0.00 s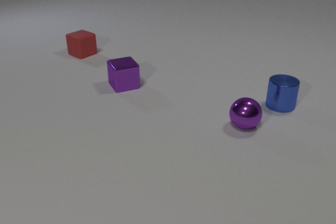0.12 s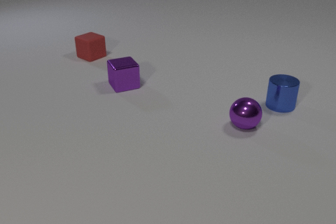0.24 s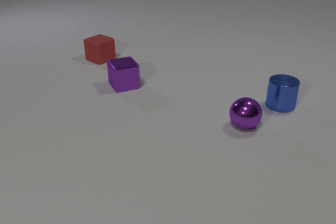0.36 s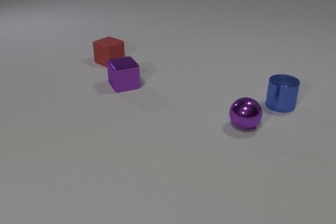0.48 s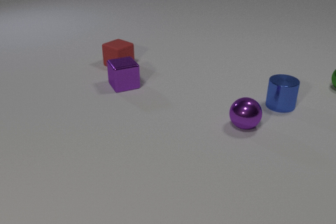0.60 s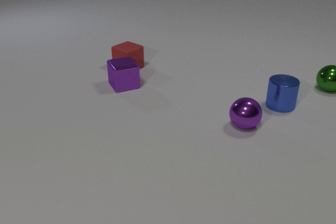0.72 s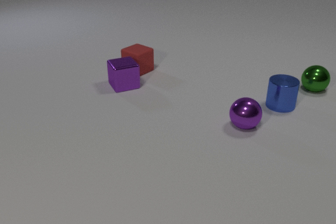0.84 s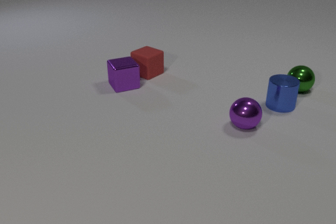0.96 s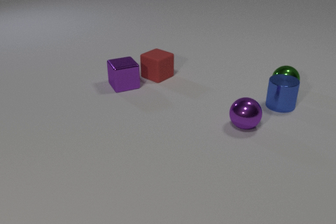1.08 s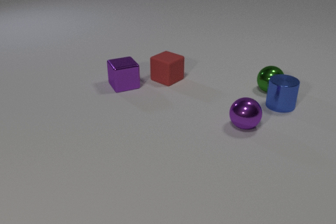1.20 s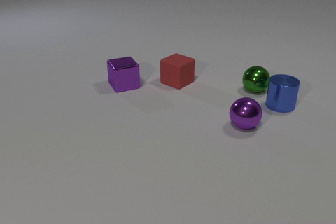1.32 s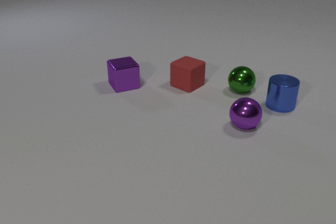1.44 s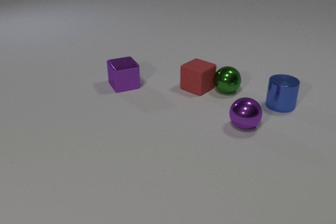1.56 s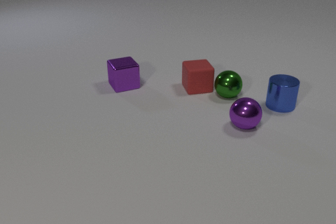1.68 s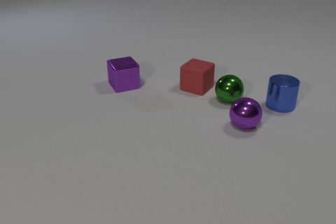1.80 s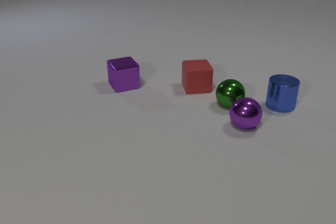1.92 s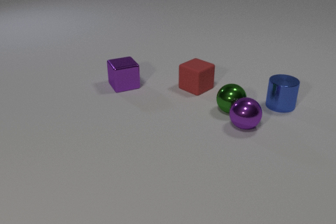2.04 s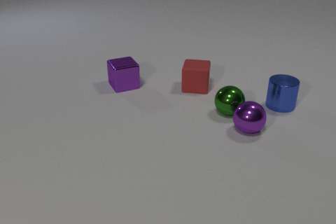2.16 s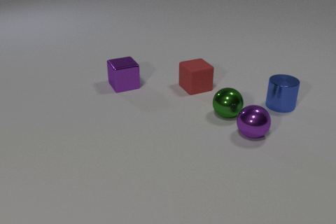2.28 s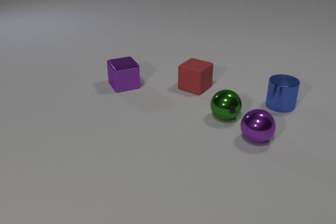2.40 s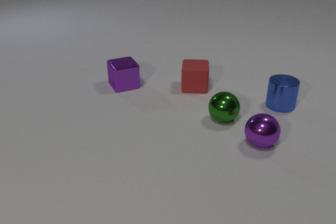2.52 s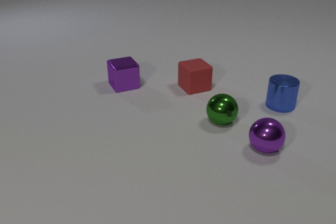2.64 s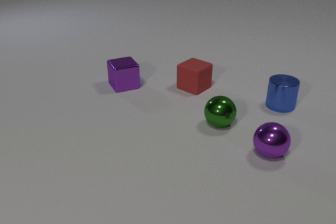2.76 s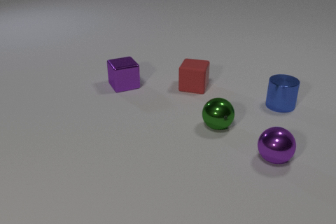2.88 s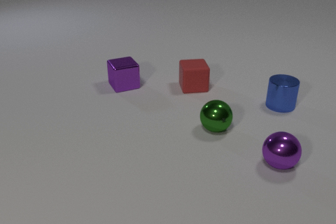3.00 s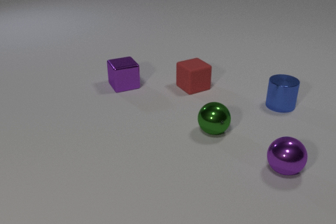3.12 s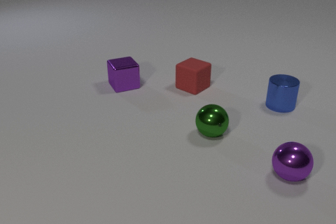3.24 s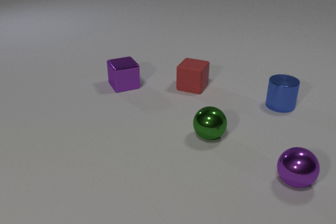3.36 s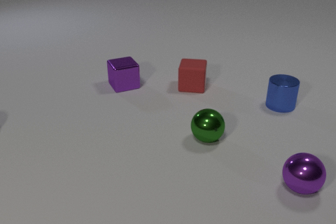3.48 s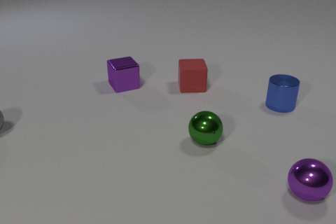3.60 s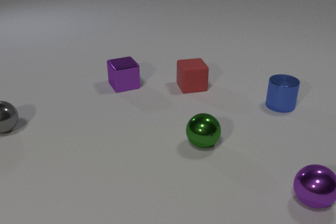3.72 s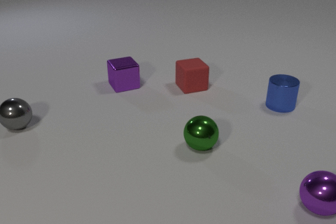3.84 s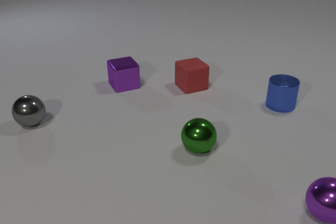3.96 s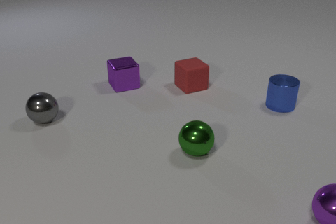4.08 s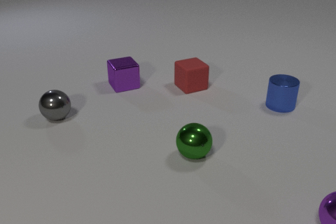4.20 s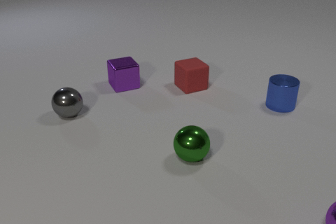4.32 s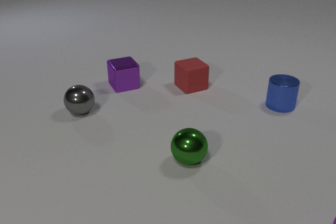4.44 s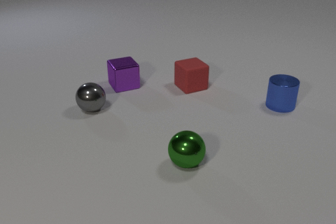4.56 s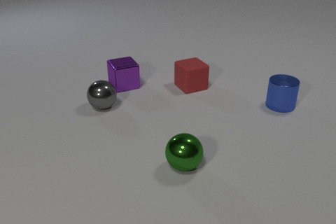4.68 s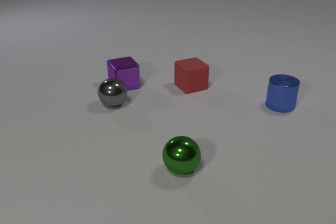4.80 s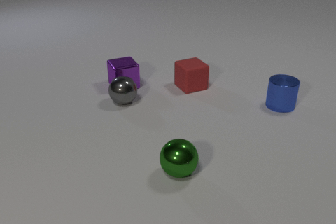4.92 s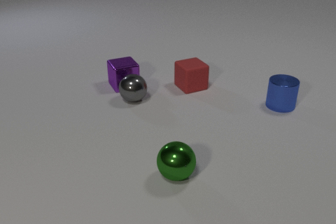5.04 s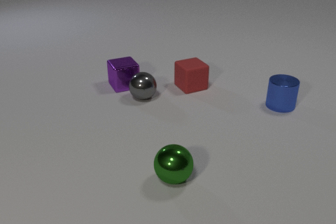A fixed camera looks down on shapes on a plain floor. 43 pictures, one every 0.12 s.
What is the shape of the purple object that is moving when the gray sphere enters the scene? sphere.
Are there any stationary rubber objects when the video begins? no.
What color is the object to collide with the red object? green.
0.00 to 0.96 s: The green metal sphere comes in at the right edge, rolls to the left and toward the camera. The red rubber cube slides to the right and toward the camera.
0.96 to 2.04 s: The green metal sphere rolls toward the camera and to the left. The red rubber cube slides to the right and toward the camera. The purple metal sphere rolls toward the camera. The green metal sphere and the red rubber cube collide. The green metal sphere and the purple metal sphere collide.
2.04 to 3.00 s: The green metal sphere rolls toward the camera. The red rubber cube moves, and ends about where it began. The purple metal sphere rolls toward the camera and to the right.
3.00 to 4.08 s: The green metal sphere rolls toward the camera and to the left. The red rubber cube moves, and ends about where it began. The purple metal sphere rolls toward the camera and to the right. The gray metal sphere comes in at the left edge, rolls to the right.
4.08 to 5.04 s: The green metal sphere rolls toward the camera and to the left. The purple metal sphere rolls toward the camera and to the right, leaves at the right edge. The gray metal sphere rolls to the right.
